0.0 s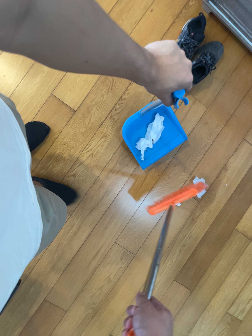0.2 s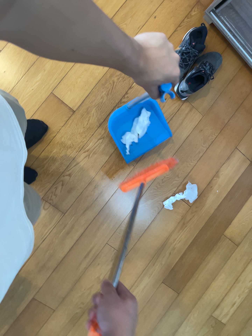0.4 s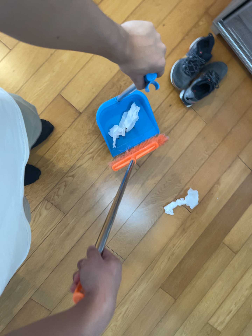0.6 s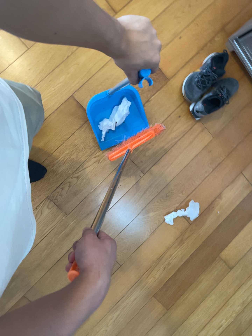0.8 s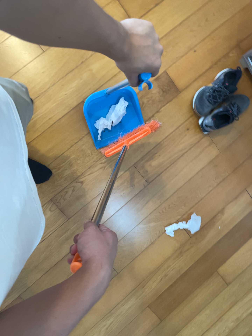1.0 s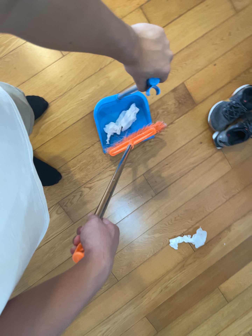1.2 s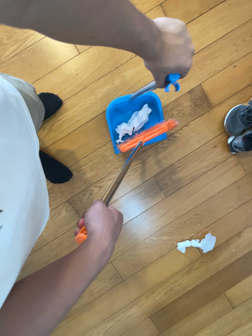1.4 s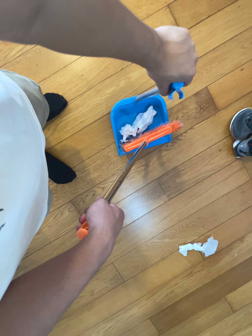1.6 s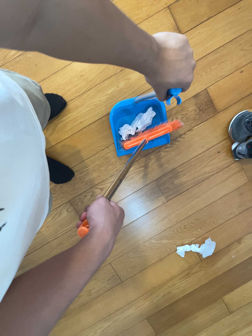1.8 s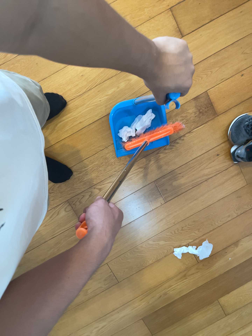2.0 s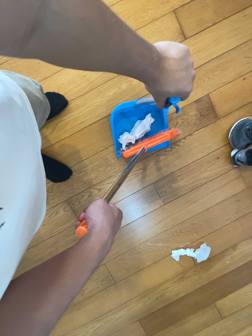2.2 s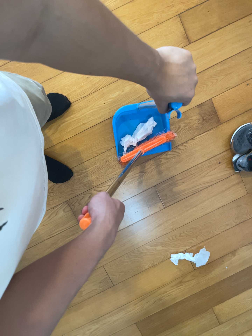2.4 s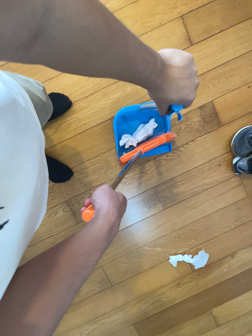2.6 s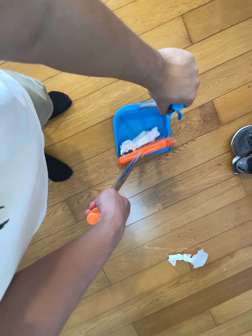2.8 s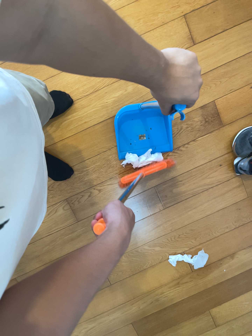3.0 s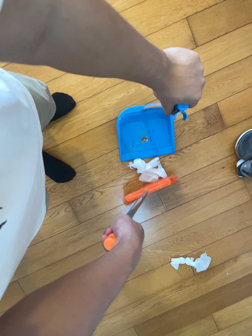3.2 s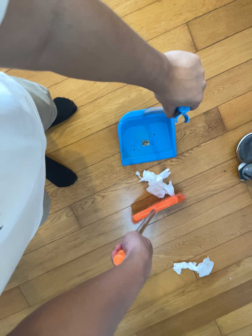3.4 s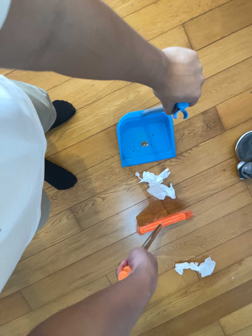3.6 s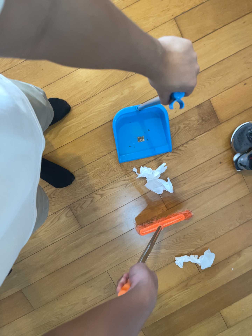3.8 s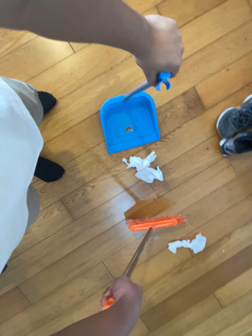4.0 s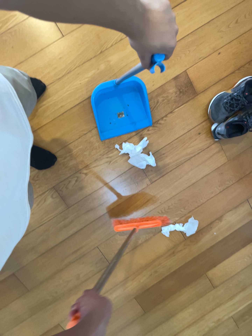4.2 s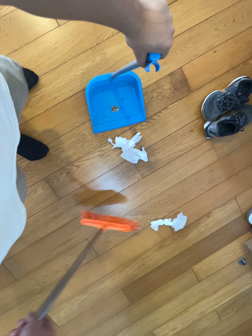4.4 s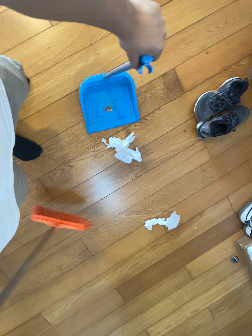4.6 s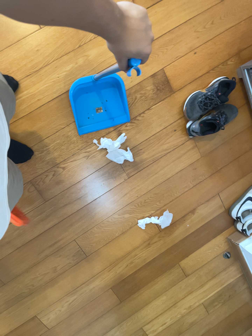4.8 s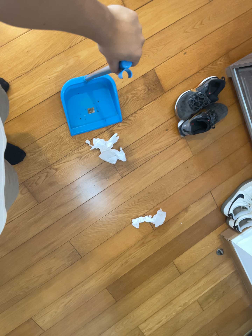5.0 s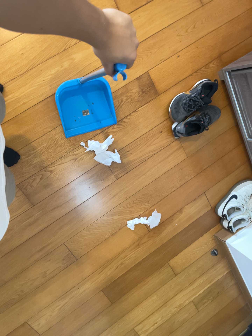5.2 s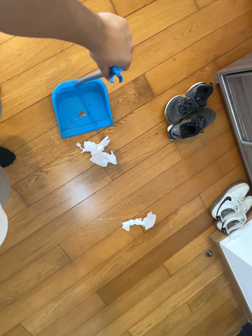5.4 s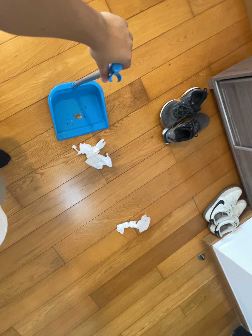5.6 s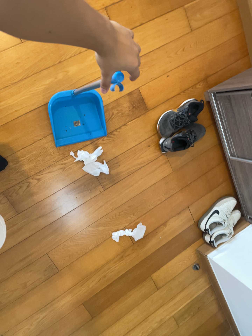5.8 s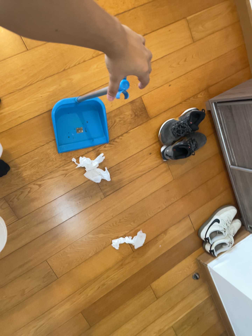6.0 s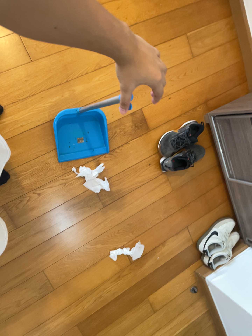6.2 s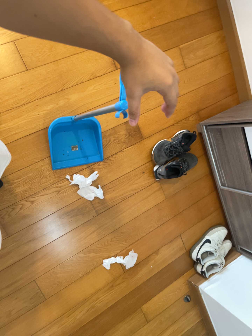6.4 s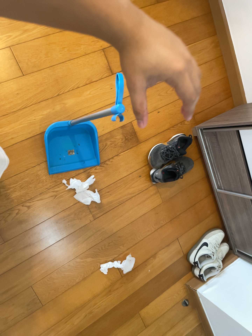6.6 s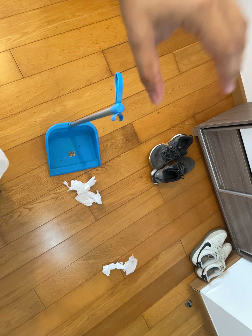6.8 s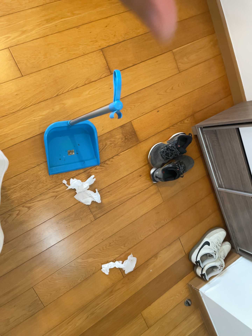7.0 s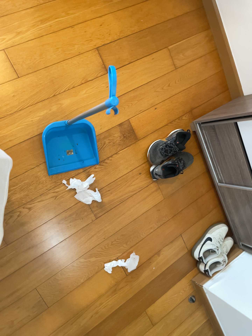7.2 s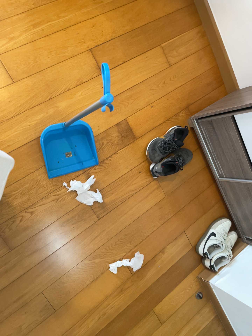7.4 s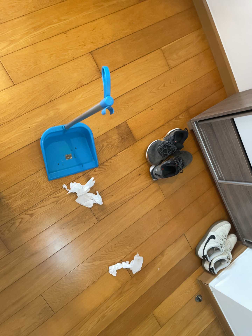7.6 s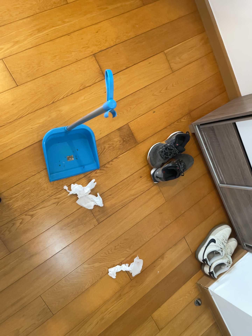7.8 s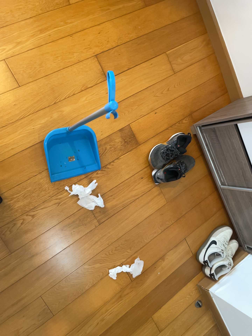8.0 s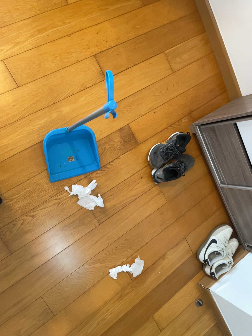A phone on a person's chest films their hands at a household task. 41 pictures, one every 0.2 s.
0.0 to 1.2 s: The camera travels toward the top of its view and to its left, about 18 cm, so close, fixed things drift downward. It rolls about its line of sight by about 25 degrees, and the scene rotates clockwise.
1.2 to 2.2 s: The camera travels toward the top of its view, about 6 cm, so close, fixed things drift downward.
2.2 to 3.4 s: The camera shifts only a little, or ends up much as it began.
3.4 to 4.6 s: The camera swings to its right by about 10 degrees, and the scene slides to the left.
4.6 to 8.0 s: The camera travels backward and toward the bottom of its view, about 10 cm, so what stands in front gets smaller. Its aim tips toward the top of its view by about 15 degrees.
The film runs backward here.
